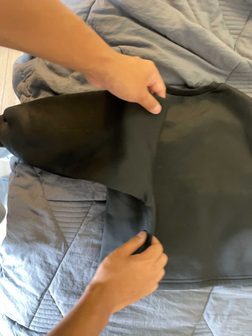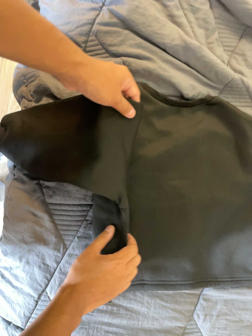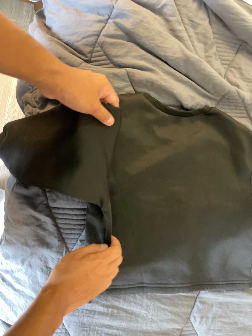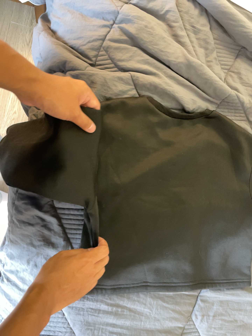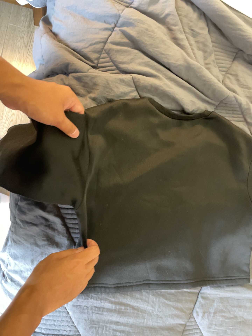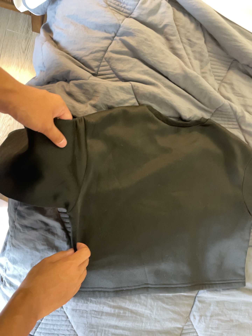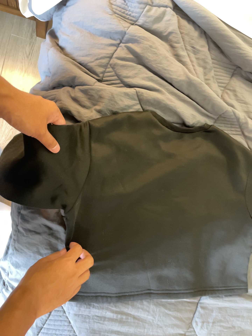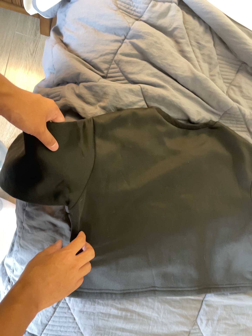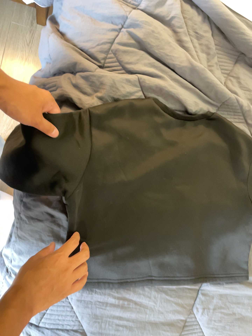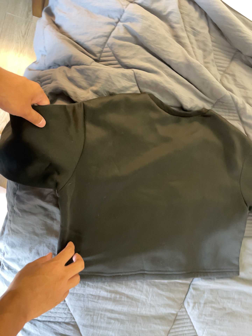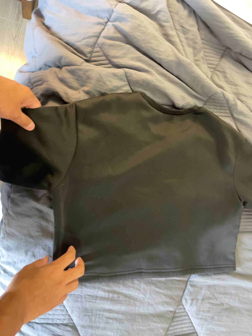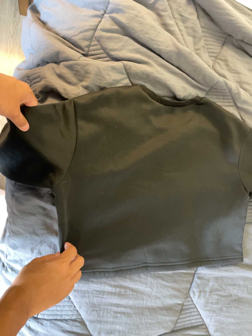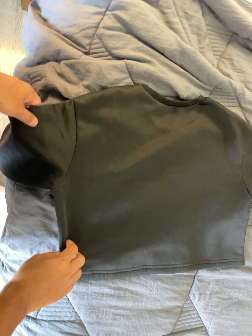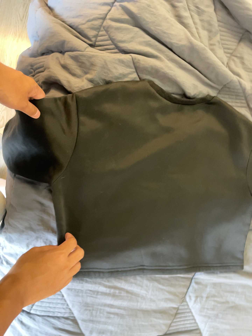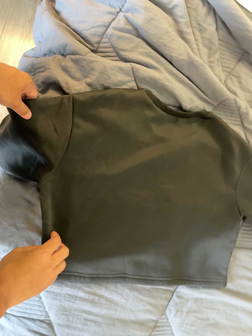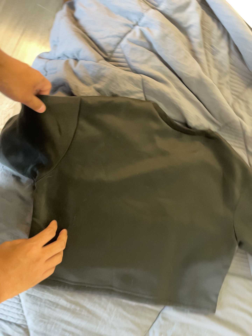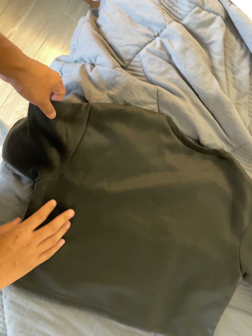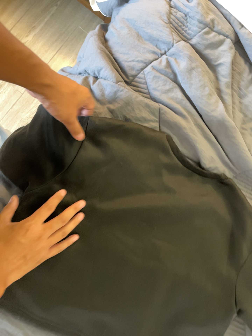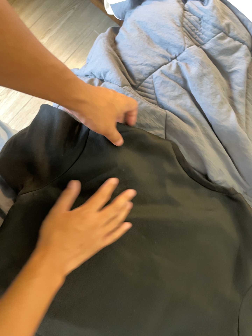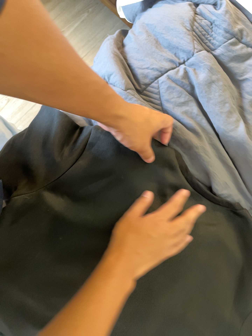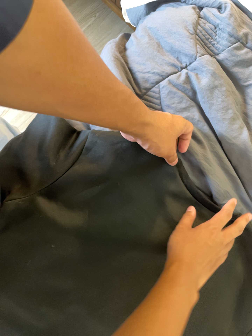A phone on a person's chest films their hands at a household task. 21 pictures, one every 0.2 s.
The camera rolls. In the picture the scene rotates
clockwise.
0.0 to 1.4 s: The camera travels to its left and backward, about 14 cm.
1.4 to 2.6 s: The camera shifts only a little, or ends up much as it began.
2.6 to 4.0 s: The camera travels forward and to its right, about 16 cm, so what stands in front looms larger. Its aim tips toward the top of its view by about 15 degrees, and the scene shifts downward. It rolls about its line of sight by about 30 degrees, and the scene rotates clockwise.
The film runs backward here.
